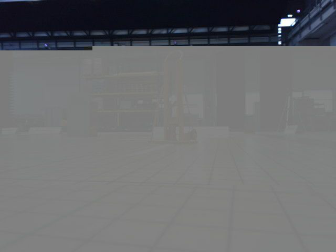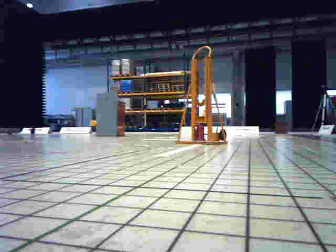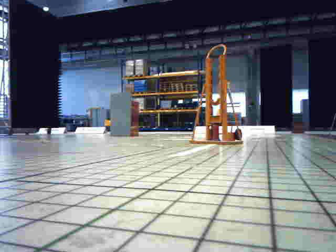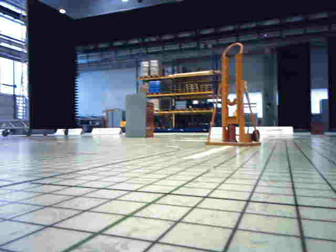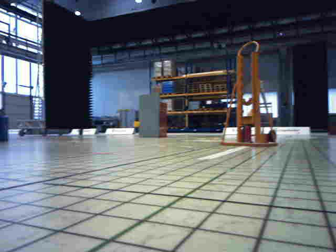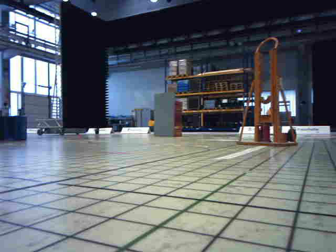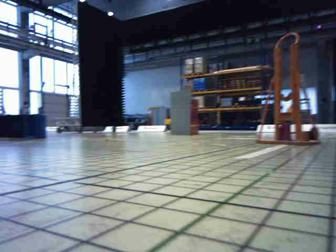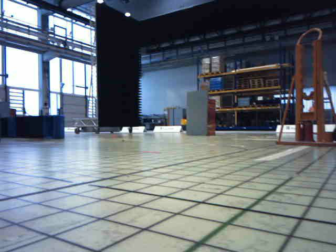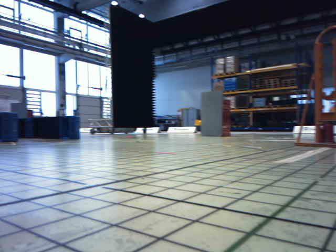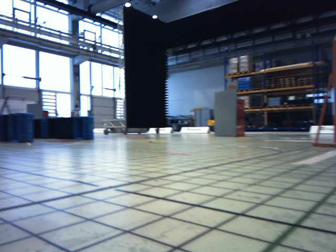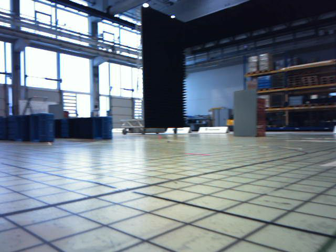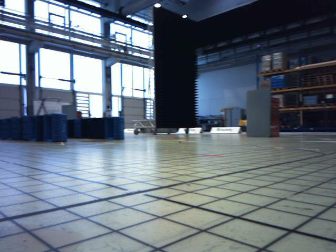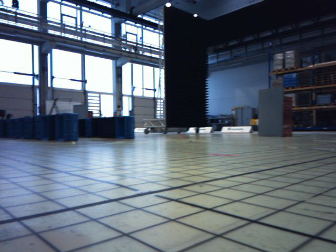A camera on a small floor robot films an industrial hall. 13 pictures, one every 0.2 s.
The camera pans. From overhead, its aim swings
counterclockwise.
The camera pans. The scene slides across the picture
to the right.
0.0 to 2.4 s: The scene slides to the right, as the camera pans about 35 degrees to its left. It travels forward, about 0.5 m.
The film runs forward here.
